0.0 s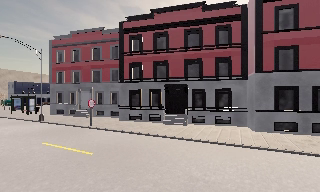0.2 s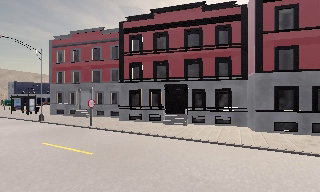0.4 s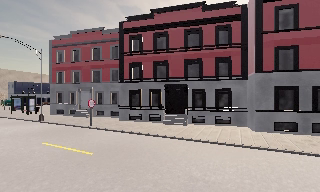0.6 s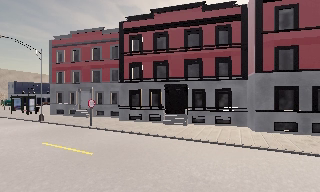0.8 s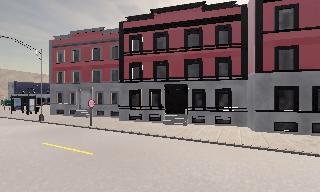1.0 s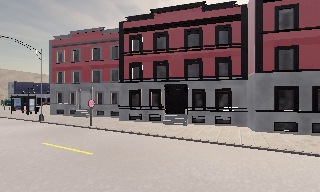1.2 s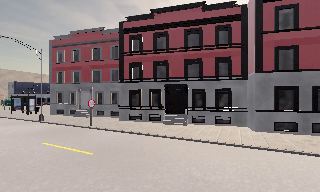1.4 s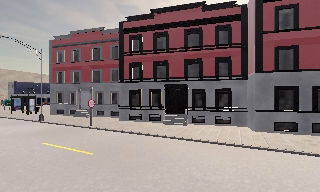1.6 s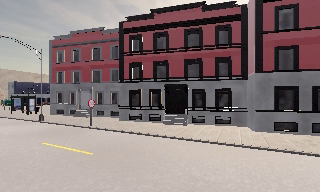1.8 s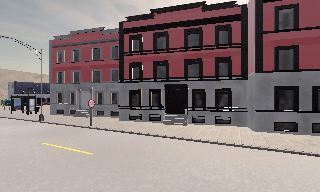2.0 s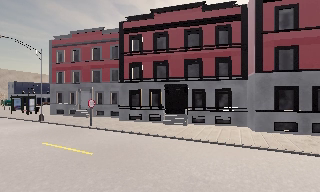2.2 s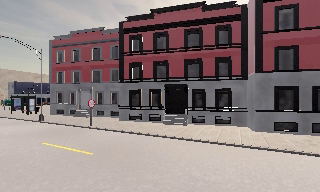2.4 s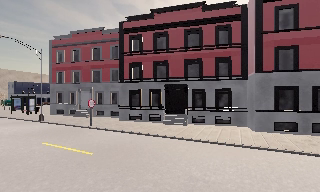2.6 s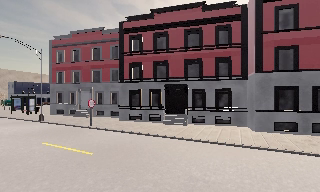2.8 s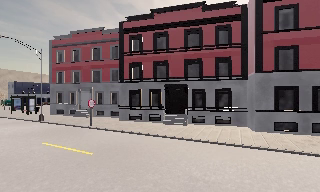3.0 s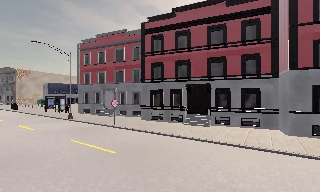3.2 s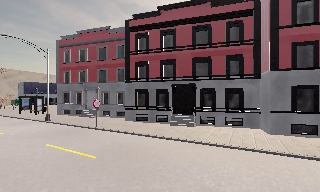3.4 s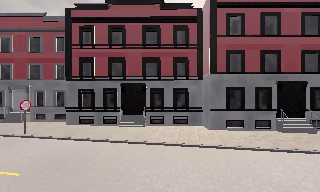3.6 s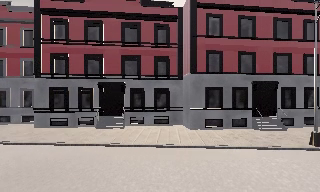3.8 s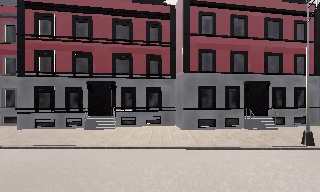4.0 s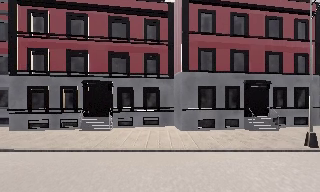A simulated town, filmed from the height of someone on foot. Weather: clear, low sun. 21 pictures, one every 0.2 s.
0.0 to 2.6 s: The camera keeps its place and its aim.
2.6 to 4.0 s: The camera pans to its right, which is clockwise from overhead, by about 25 degrees. It travels forward, about 2 m, so what stands in front looms larger. It gains speed.
The film runs forward here.
